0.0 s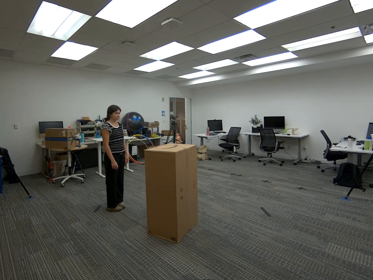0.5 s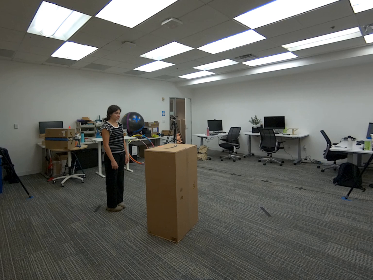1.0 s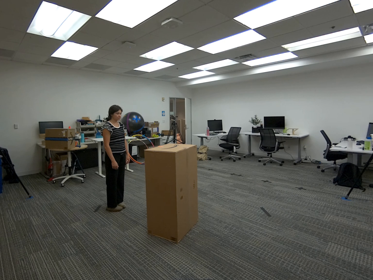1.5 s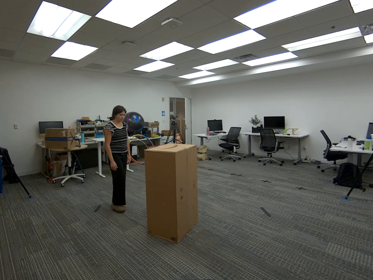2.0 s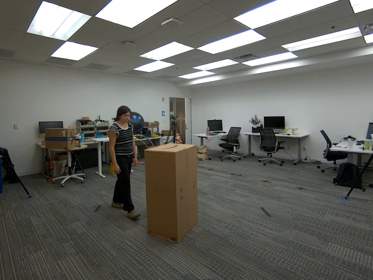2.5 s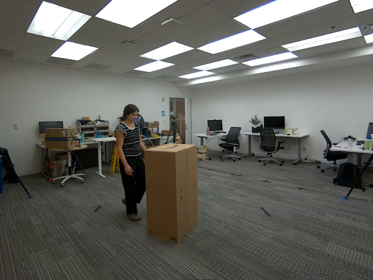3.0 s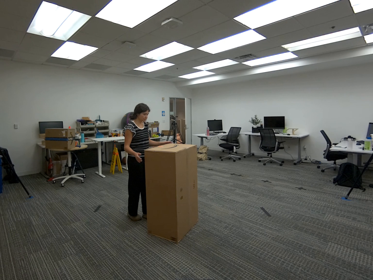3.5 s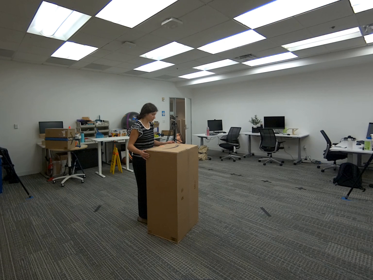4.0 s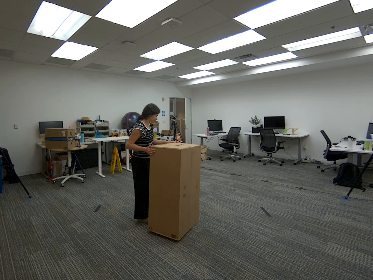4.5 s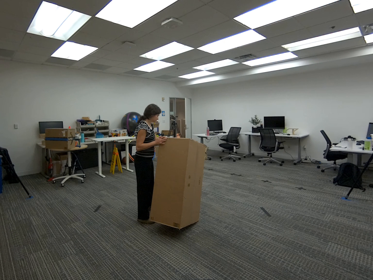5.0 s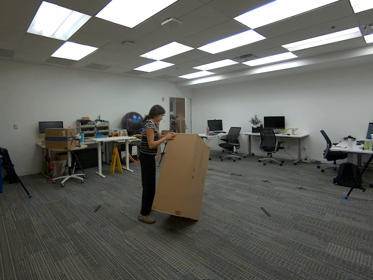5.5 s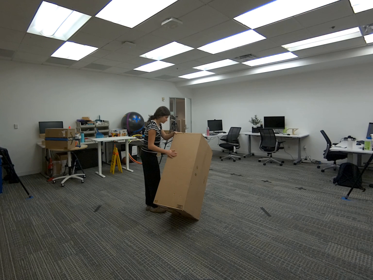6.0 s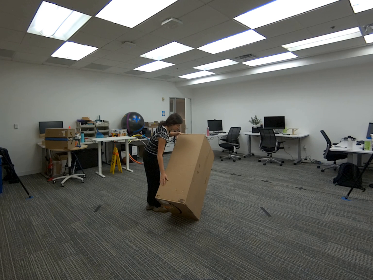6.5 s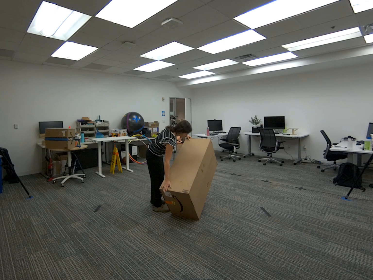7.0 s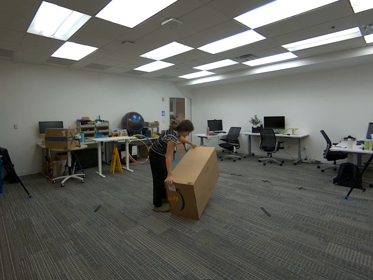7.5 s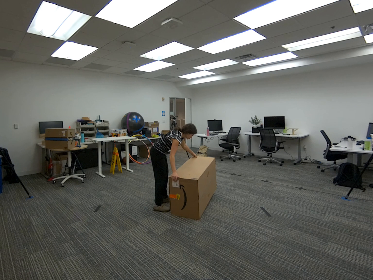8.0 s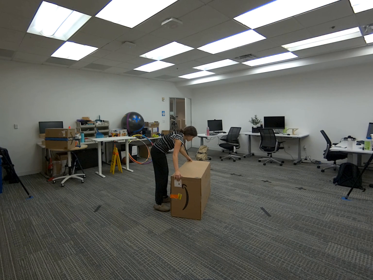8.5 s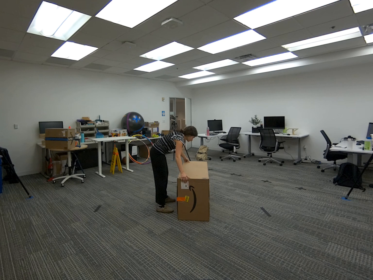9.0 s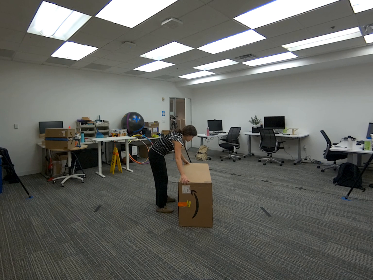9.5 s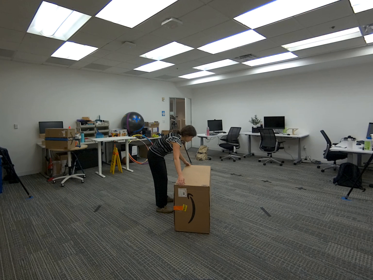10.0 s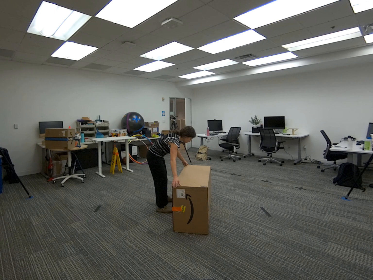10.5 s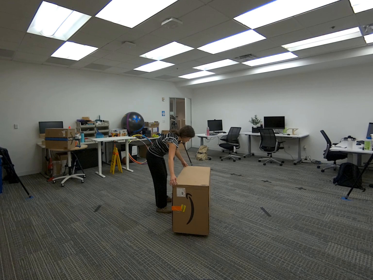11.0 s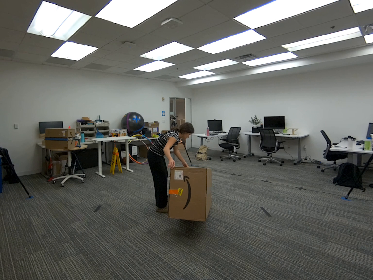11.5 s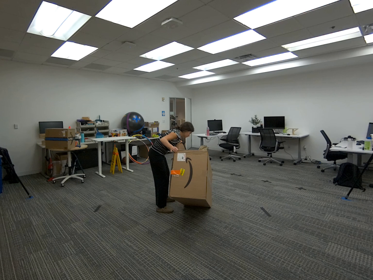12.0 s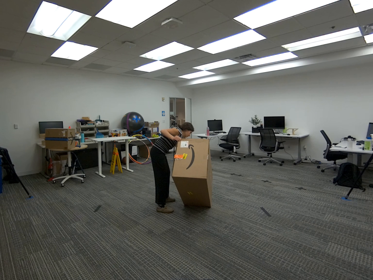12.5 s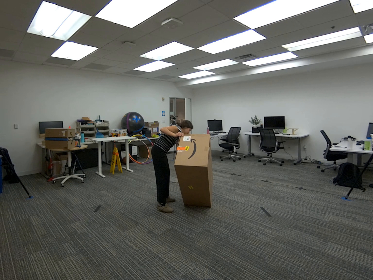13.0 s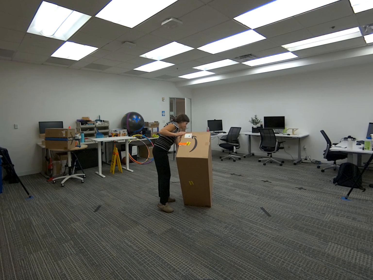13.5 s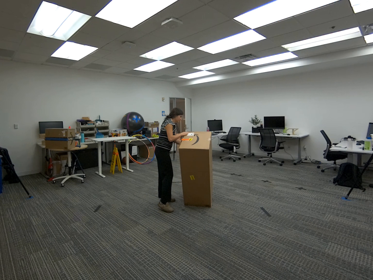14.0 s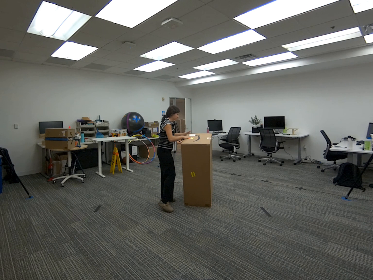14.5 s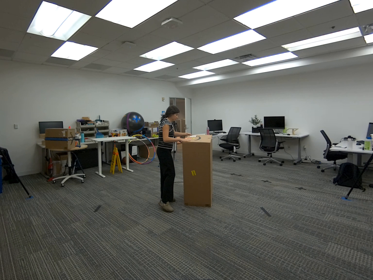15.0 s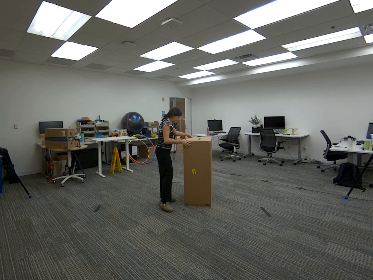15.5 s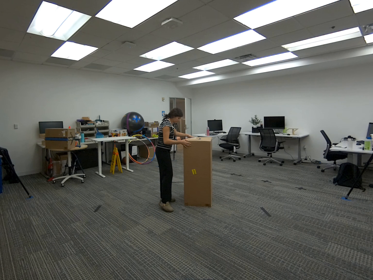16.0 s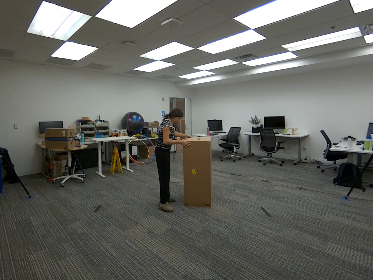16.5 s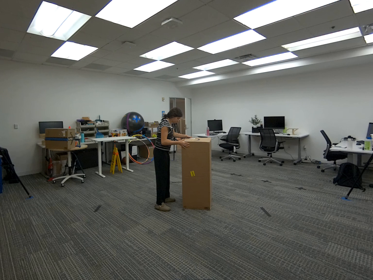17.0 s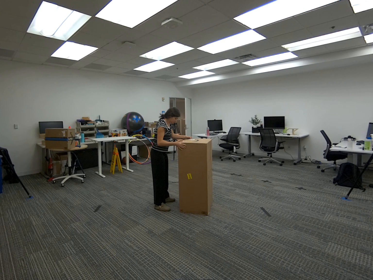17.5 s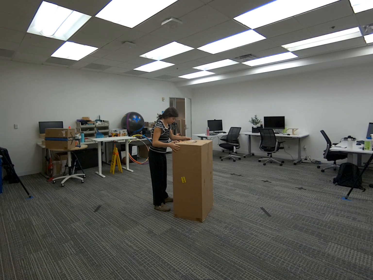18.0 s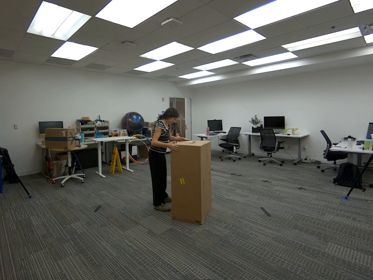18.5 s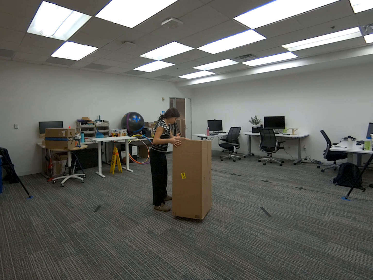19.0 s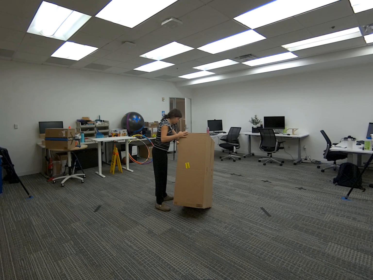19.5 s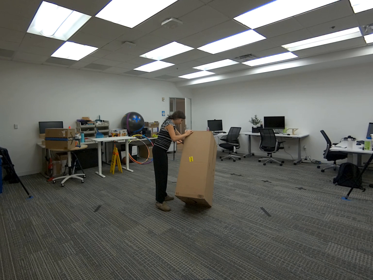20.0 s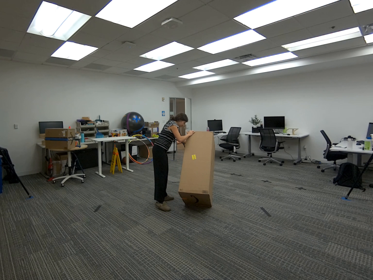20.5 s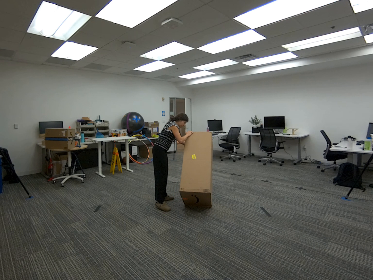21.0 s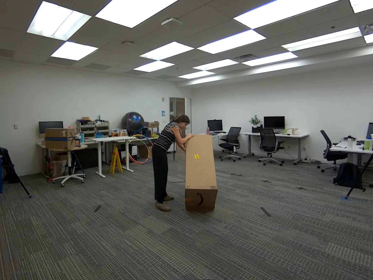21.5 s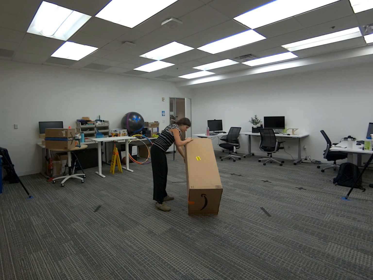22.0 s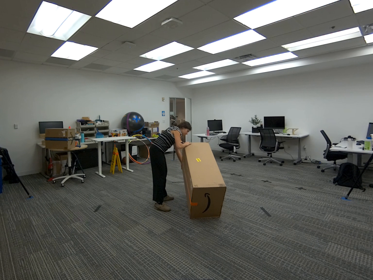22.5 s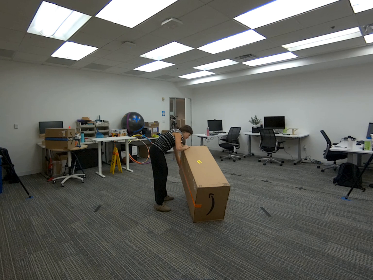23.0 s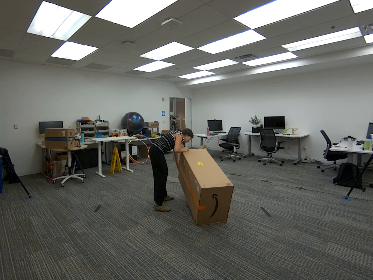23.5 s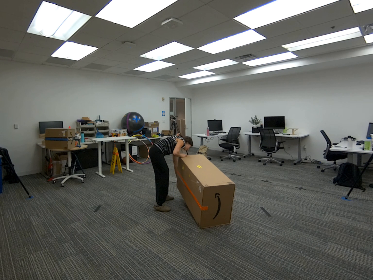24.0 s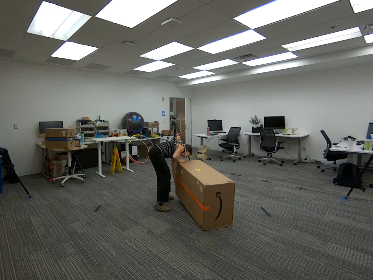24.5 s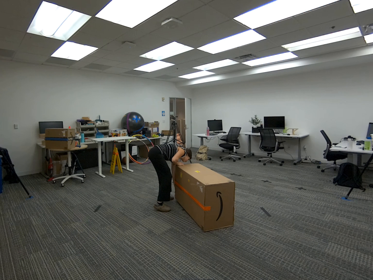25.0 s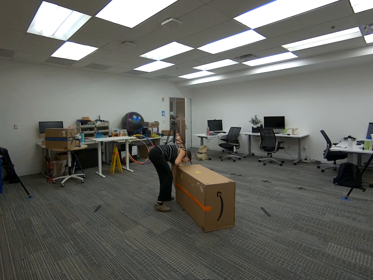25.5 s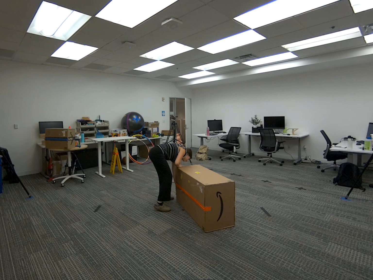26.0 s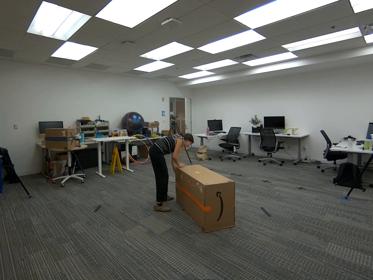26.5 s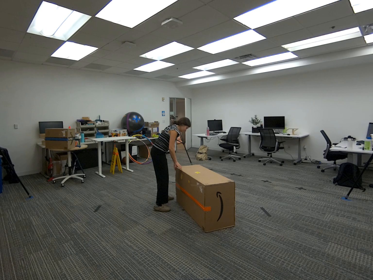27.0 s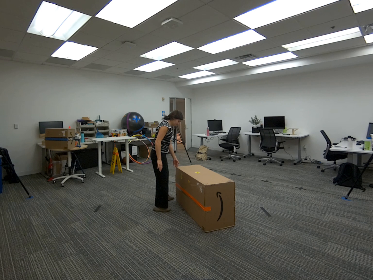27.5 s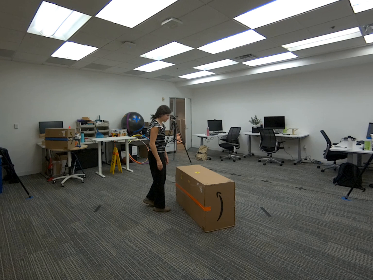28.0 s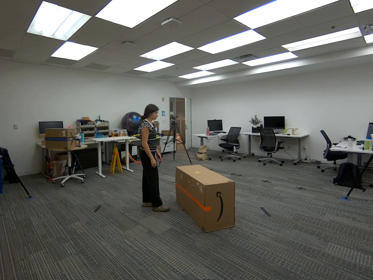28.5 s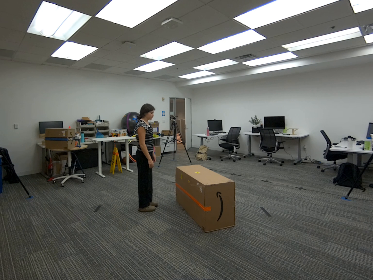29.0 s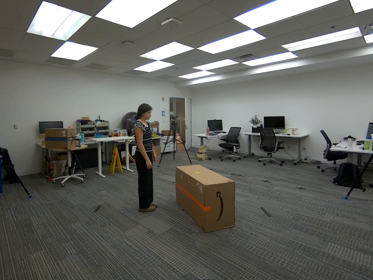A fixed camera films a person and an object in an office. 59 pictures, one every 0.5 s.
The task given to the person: Walk to the giant cardboard box on the ground and use both hands to rotate it into a vertical upright position. Then lower it back down so it lies flat on the ground. Repeat the action by rotating the box upright again and placing it back down flat on the ground.
